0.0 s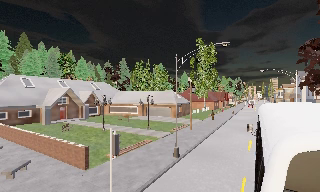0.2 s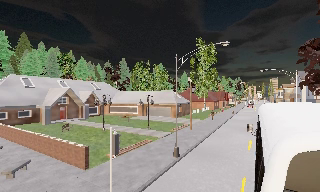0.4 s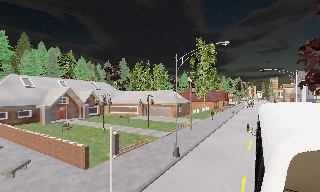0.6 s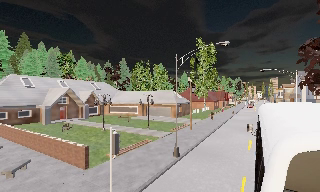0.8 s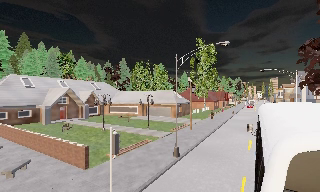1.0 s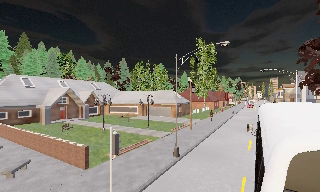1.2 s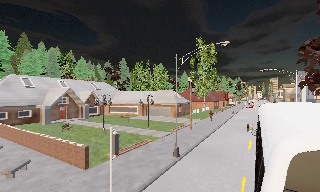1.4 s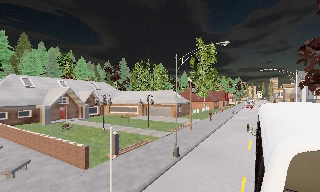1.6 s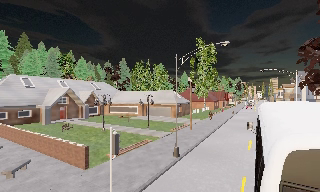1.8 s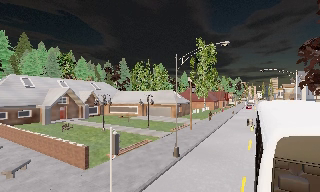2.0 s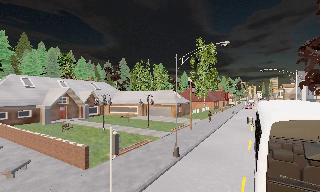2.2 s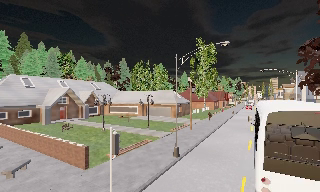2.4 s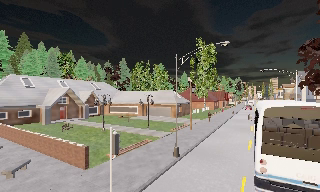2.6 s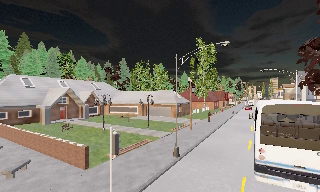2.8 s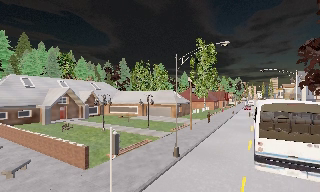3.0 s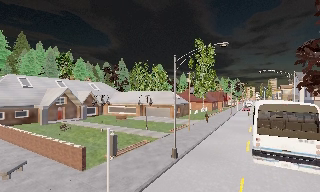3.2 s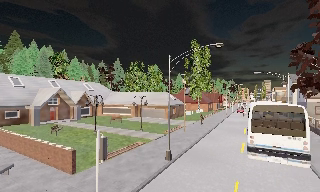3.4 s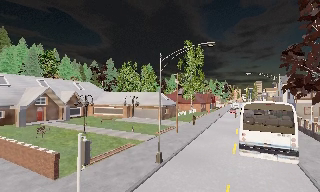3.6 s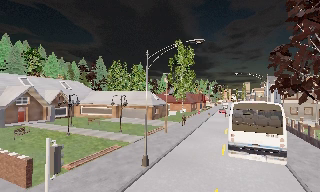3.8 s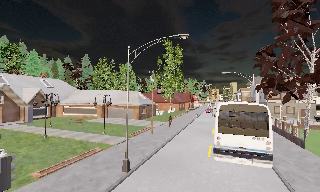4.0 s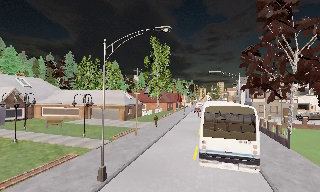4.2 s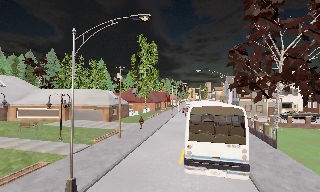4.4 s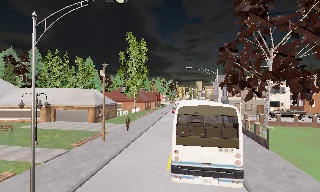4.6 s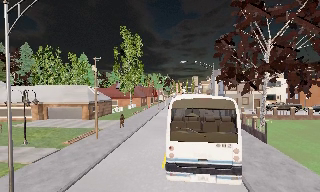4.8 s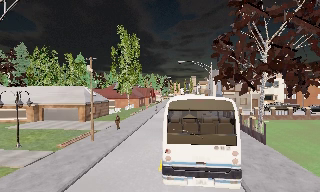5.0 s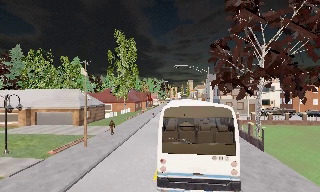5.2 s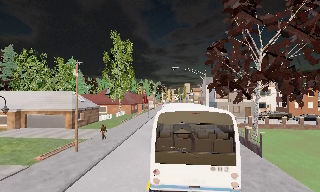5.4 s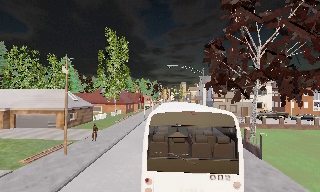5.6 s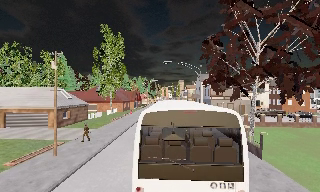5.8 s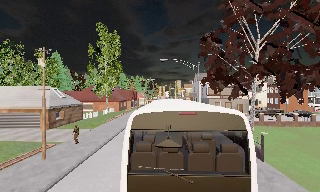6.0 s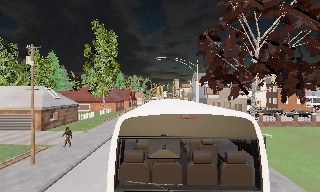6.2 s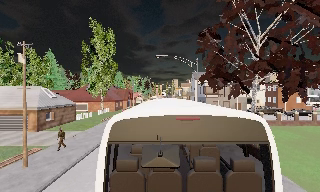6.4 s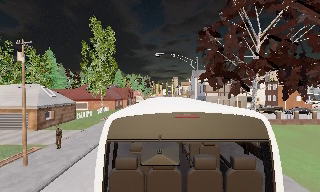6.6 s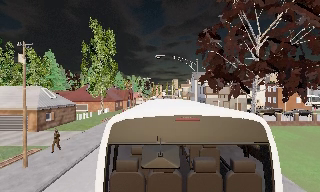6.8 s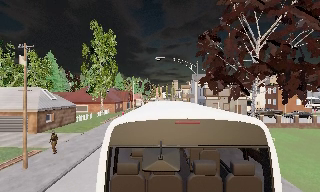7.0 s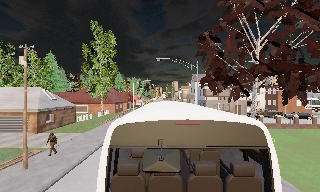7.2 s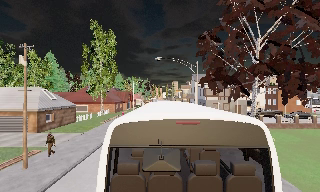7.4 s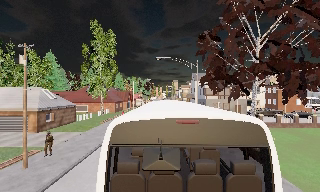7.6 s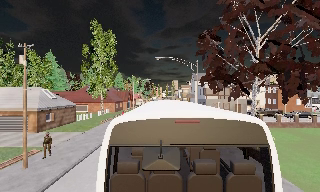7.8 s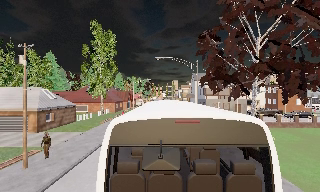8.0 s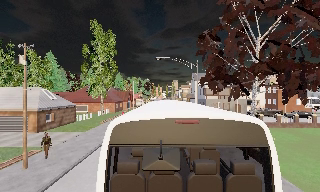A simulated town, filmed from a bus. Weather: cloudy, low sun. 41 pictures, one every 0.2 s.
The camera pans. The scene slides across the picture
to the left.
The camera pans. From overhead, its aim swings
clockwise.
0.0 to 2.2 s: The camera keeps its place and its aim.
2.2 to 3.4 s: The camera travels forward, about 1 m, so what stands in front looms larger. It gains speed.
3.4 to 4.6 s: The scene slides to the left, as the camera pans about 20 degrees to its right. It travels forward and to its right, about 5 m, so what stands in front looms larger.
4.6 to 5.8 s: The camera travels forward, about 3.5 m, so what stands in front looms larger. It gains speed.
5.8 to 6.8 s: The camera travels forward, about 1 m, so what stands in front looms larger. It loses speed.
6.8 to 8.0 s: The camera keeps its place and its aim.
The film runs forward here.
